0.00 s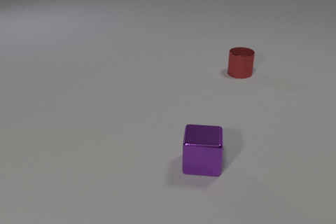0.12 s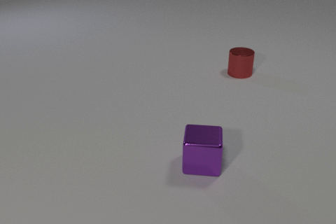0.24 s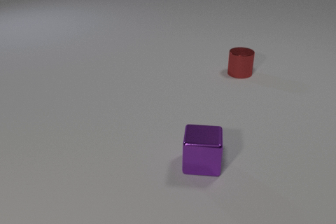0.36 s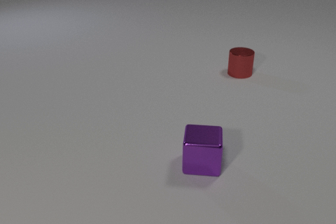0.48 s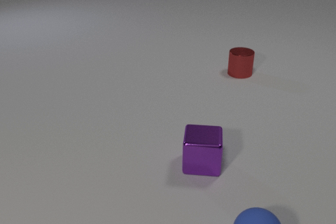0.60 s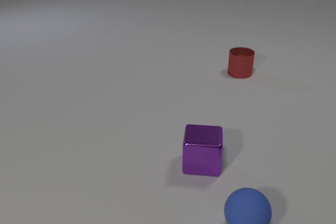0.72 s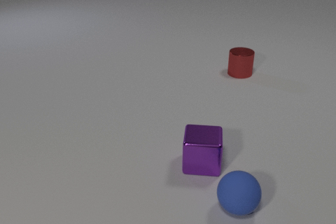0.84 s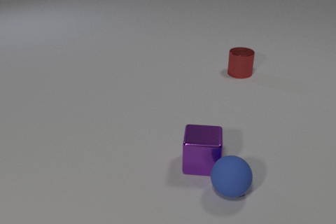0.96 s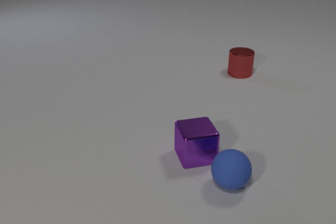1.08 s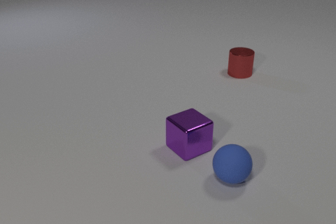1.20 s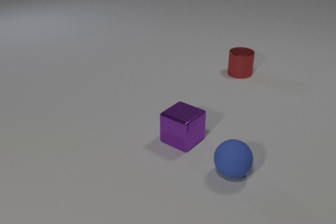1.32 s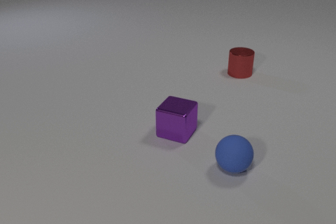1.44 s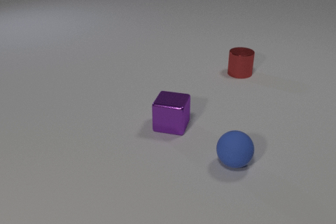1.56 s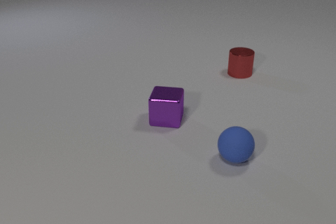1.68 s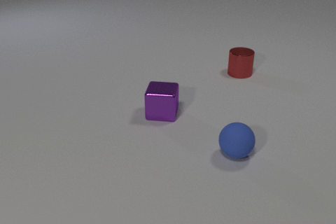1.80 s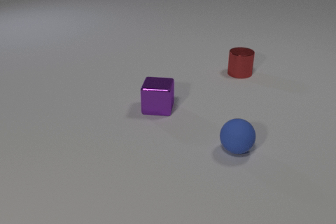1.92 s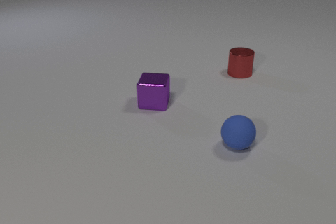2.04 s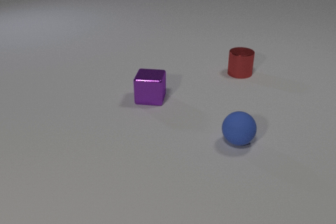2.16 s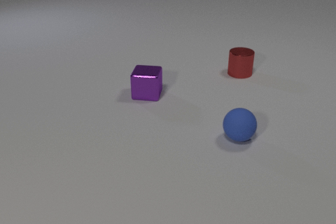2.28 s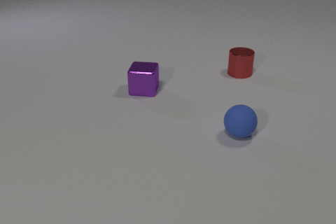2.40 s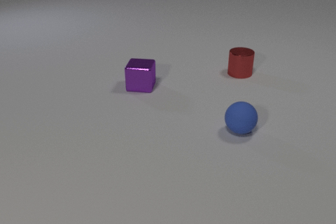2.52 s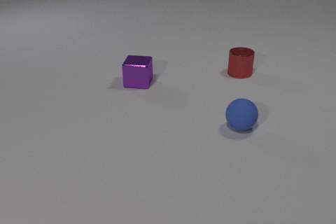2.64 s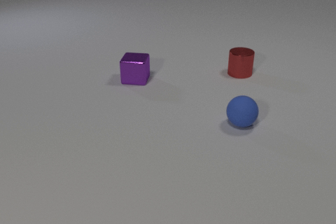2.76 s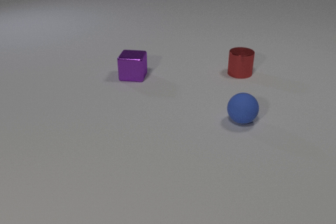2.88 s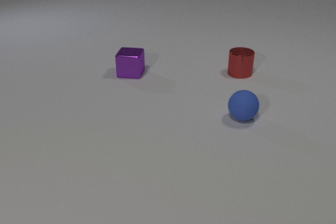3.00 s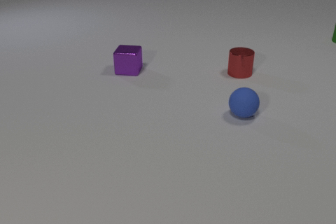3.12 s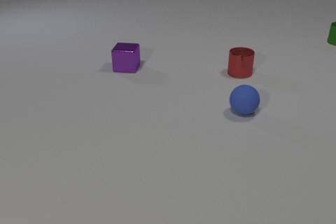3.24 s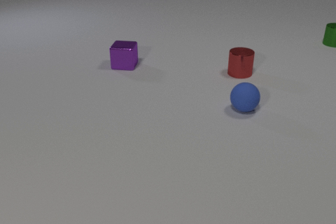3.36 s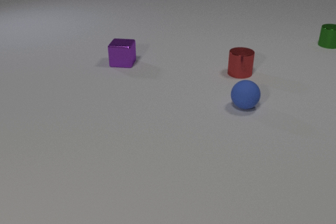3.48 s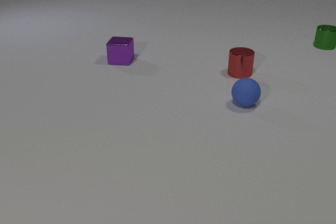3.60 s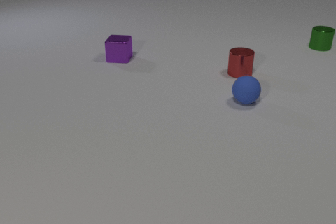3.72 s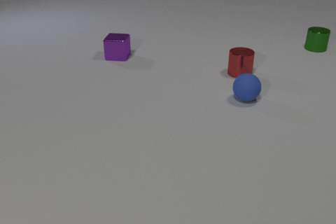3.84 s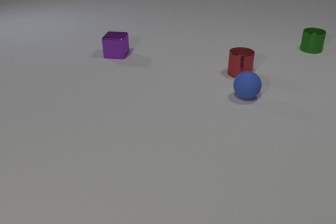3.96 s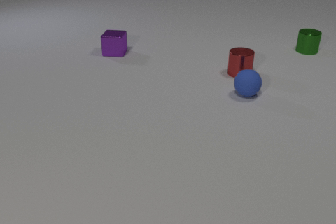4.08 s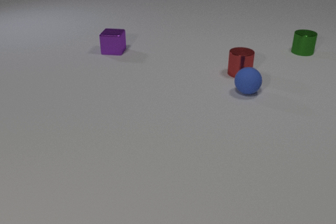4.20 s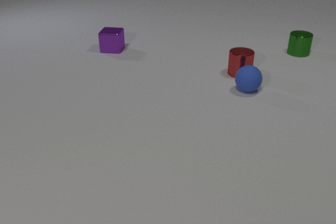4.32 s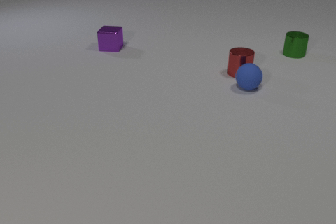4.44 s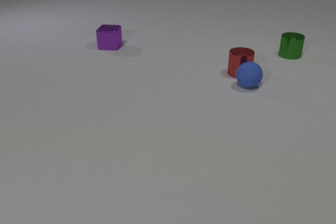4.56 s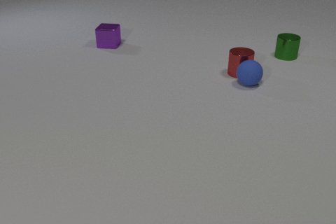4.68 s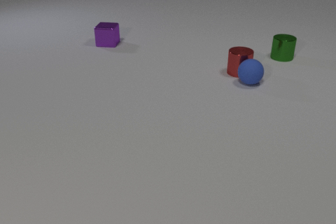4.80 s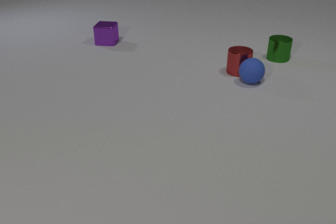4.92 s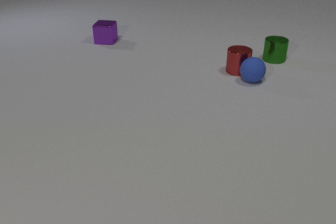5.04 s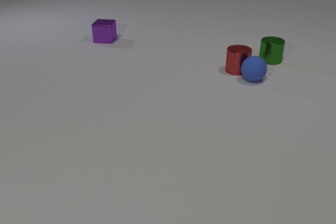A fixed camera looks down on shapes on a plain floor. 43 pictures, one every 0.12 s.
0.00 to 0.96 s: The blue rubber sphere comes in at the bottom edge, rolls away from the camera. The purple metal cube slides away from the camera, spins so that its near face slides to the right, counterclockwise seen from above. The blue rubber sphere and the purple metal cube collide.
0.96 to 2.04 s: The blue rubber sphere rolls away from the camera. The purple metal cube slides away from the camera and to the left, spins counterclockwise seen from above by about 75 degrees, its near face sliding to the right.
2.04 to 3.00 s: The blue rubber sphere rolls away from the camera. The purple metal cube slides away from the camera. The green metal cylinder comes in at the right edge.
3.00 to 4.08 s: The blue rubber sphere rolls away from the camera. The purple metal cube slides away from the camera. The green metal cylinder slides toward the camera and to the left.
4.08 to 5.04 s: The blue rubber sphere rolls away from the camera. The purple metal cube slides away from the camera. The red metal cylinder slides away from the camera. The green metal cylinder slides toward the camera and to the left. The blue rubber sphere and the red metal cylinder collide.
What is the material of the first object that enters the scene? rubber.
How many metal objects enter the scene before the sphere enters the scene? 0.
How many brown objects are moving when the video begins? 0.
